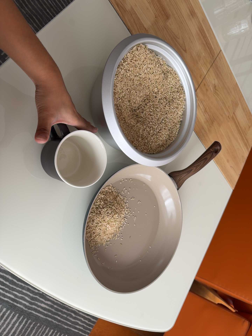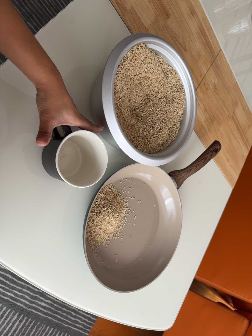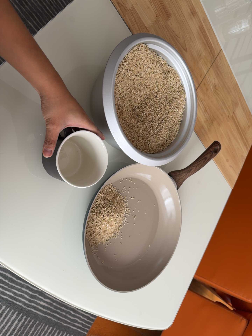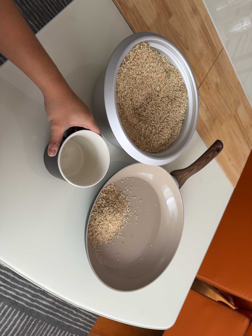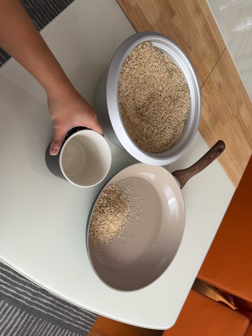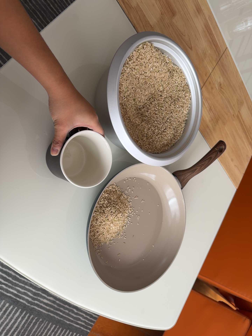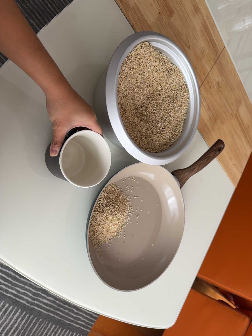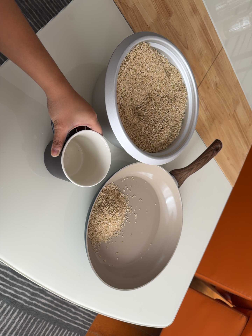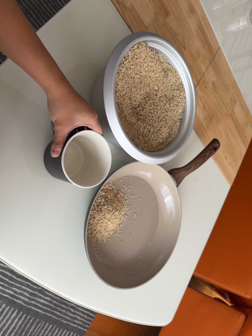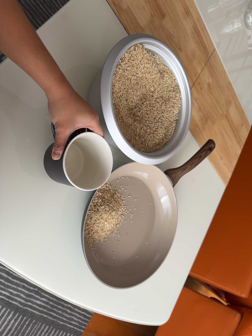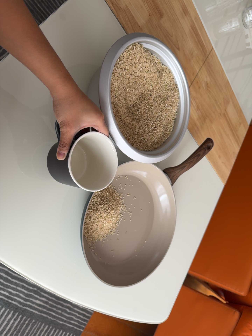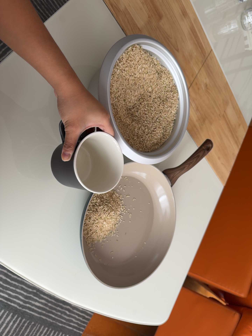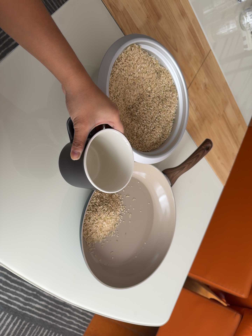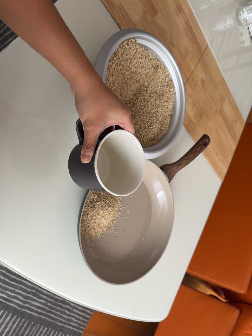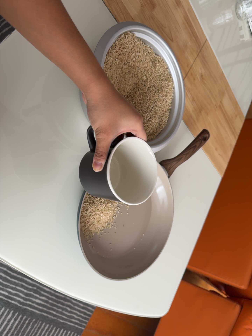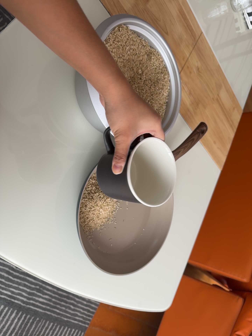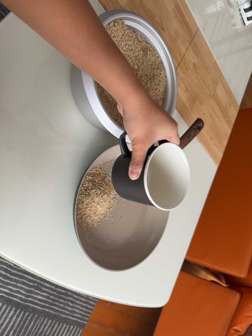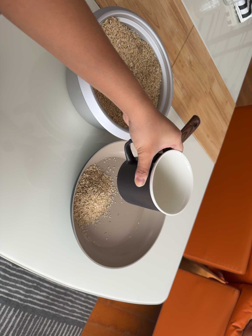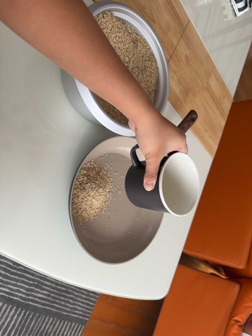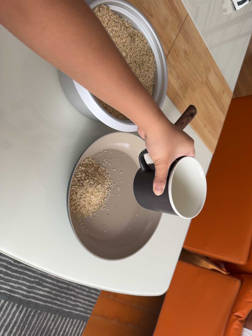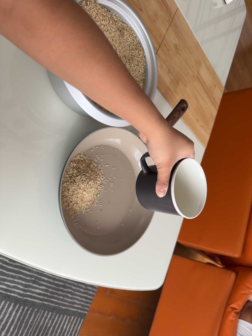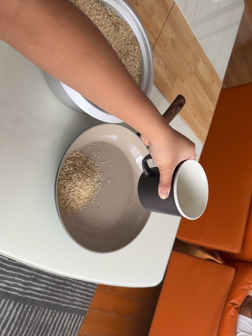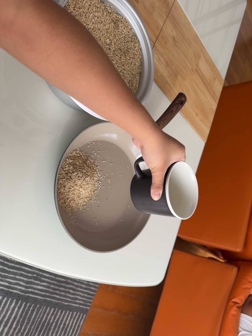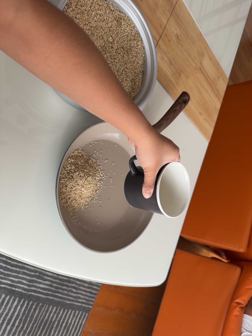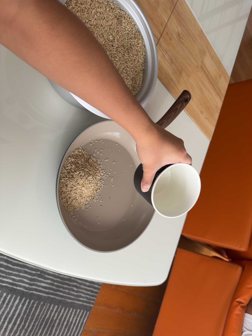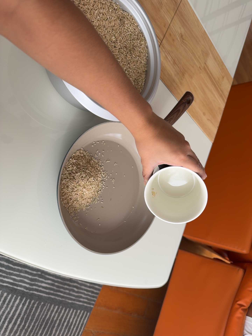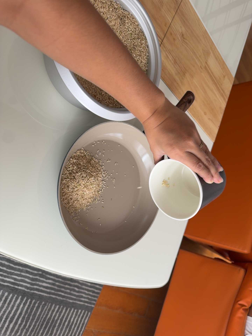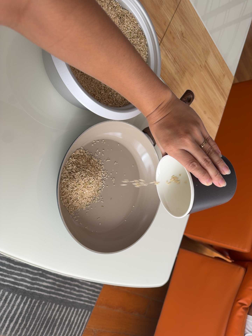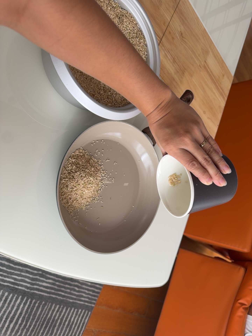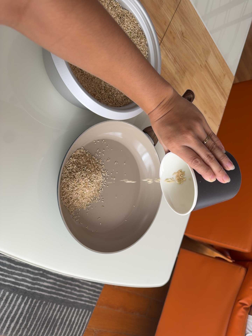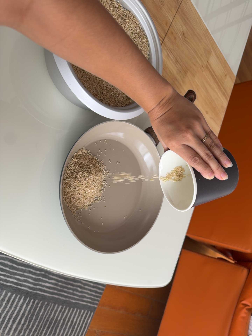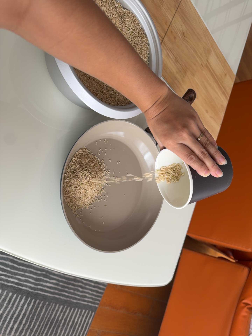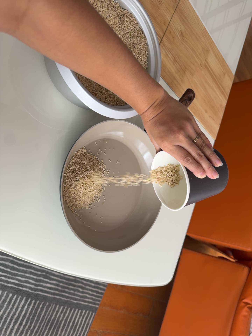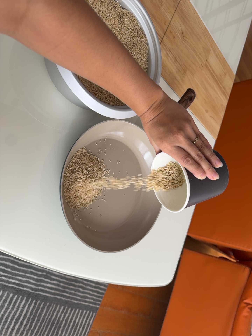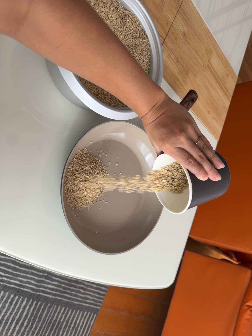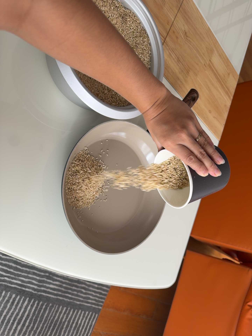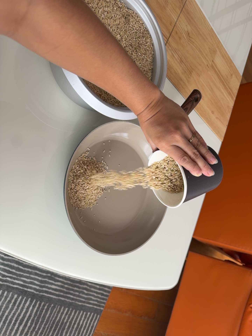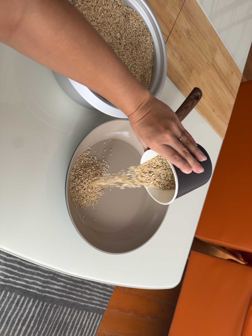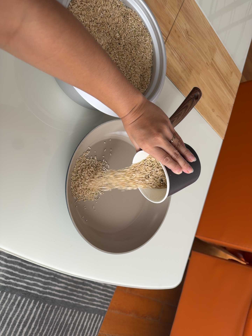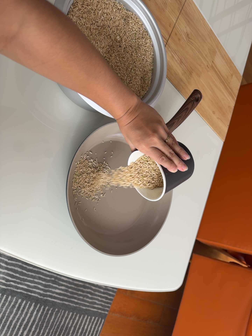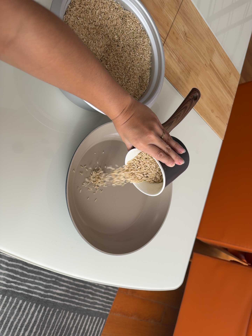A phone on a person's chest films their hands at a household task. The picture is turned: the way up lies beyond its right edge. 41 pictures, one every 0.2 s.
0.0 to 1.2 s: The camera keeps its place and its aim.
1.2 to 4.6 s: The camera rolls about its line of sight by about 10 degrees, and the scene rotates counterclockwise.
4.6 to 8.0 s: The camera shifts only a little, or ends up much as it began.
The film runs backward here.
